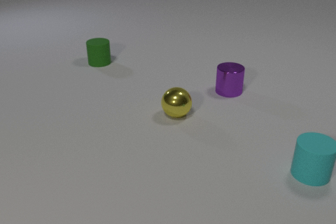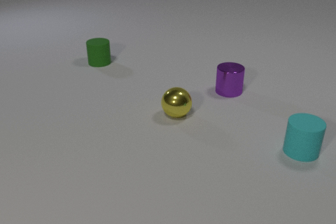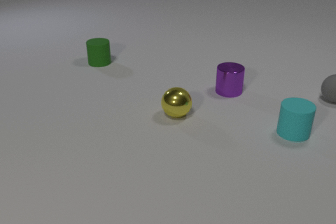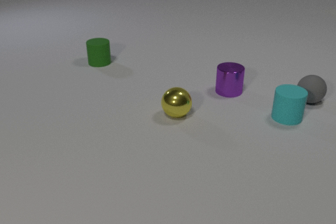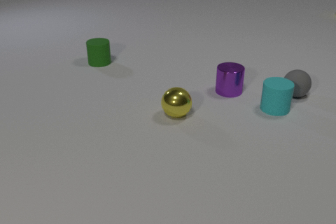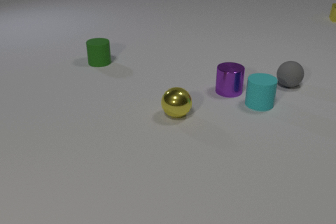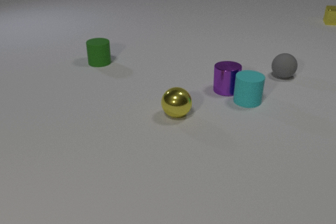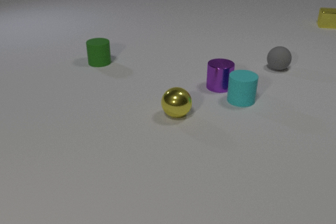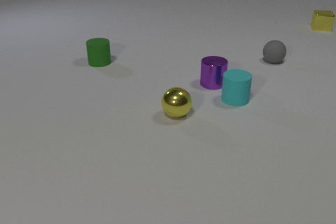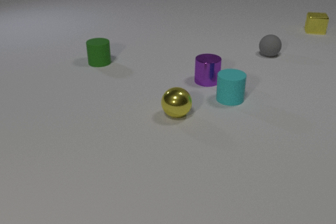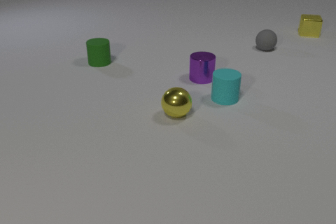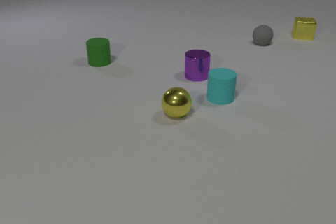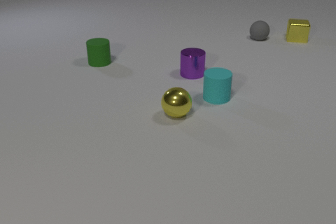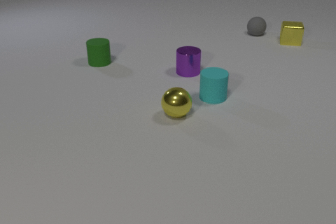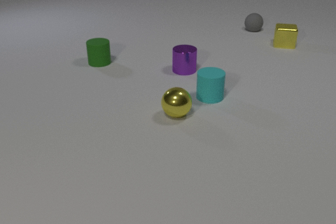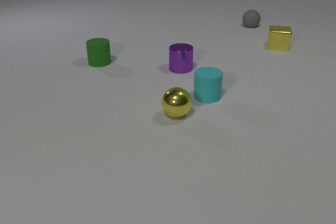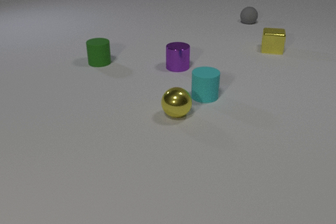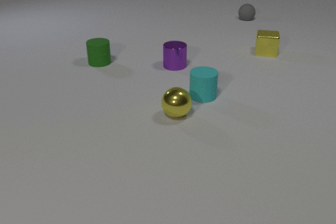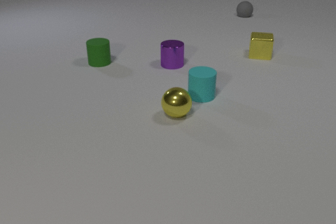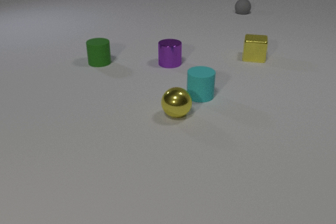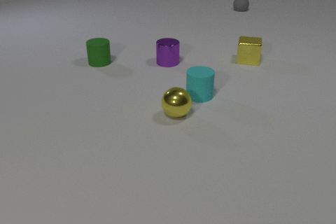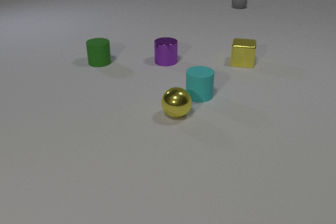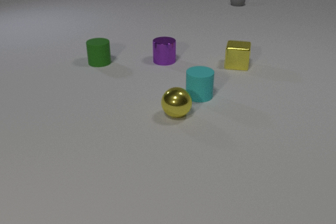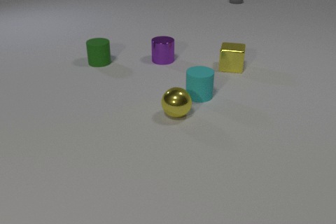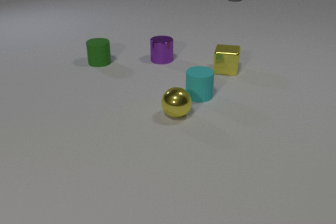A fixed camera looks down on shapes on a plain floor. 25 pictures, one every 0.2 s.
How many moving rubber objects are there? 2.
How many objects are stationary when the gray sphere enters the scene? 3.
What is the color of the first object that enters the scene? gray.
0.0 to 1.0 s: The gray rubber sphere comes in at the right edge, rolls to the left. The cyan rubber cylinder slides away from the camera and to the left. The yellow metal cube comes in at the right edge, slides toward the camera and to the left. The gray rubber sphere and the cyan rubber cylinder collide.
1.0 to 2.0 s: The gray rubber sphere rolls away from the camera. The cyan rubber cylinder slides to the left. The purple metal cylinder slides to the left and away from the camera. The yellow metal cube slides toward the camera and to the left. The cyan rubber cylinder and the purple metal cylinder collide.
2.0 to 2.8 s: The gray rubber sphere rolls away from the camera. The cyan rubber cylinder slides to the left. The purple metal cylinder slides away from the camera and to the left. The yellow metal cube slides toward the camera and to the left.
2.8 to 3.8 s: The gray rubber sphere rolls away from the camera. The cyan rubber cylinder slides to the left. The purple metal cylinder slides away from the camera and to the left. The yellow metal cube slides toward the camera and to the left.
3.8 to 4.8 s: The gray rubber sphere rolls away from the camera. The purple metal cylinder slides away from the camera and to the left. The yellow metal cube slides toward the camera and to the left.
